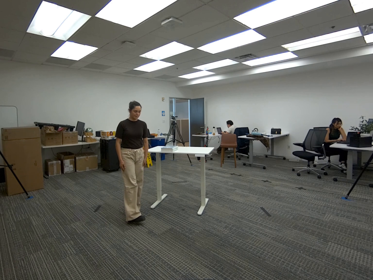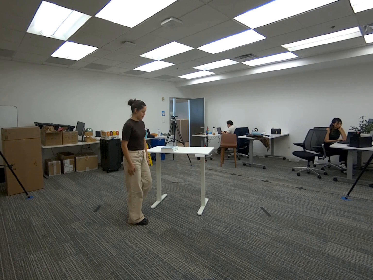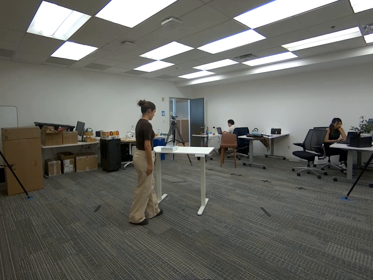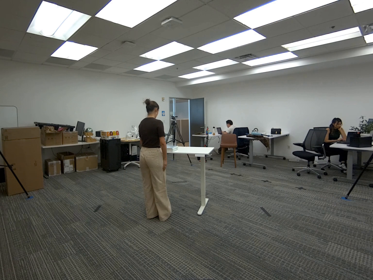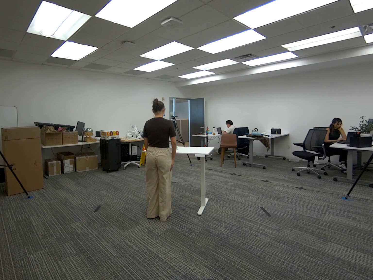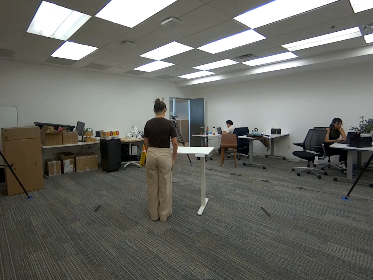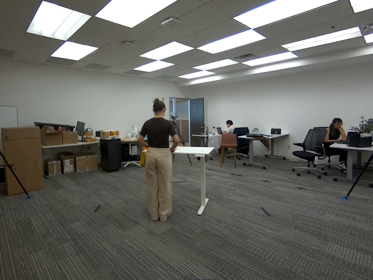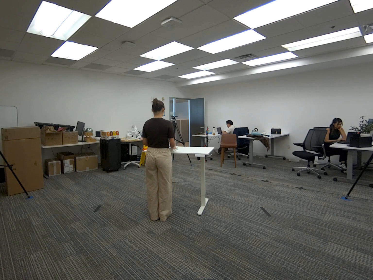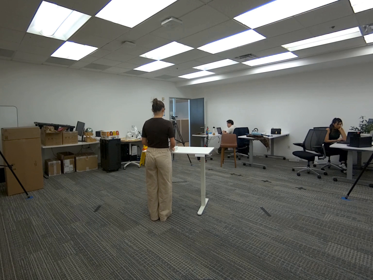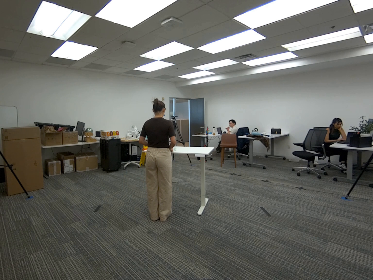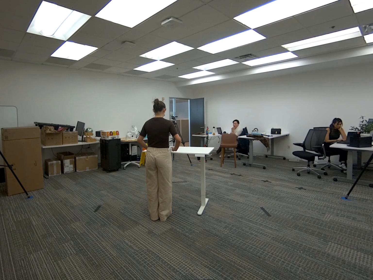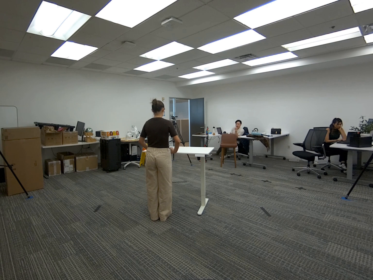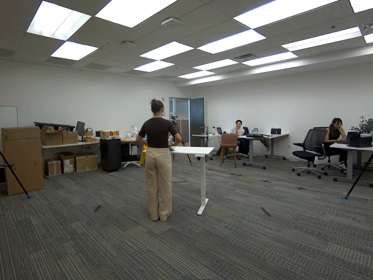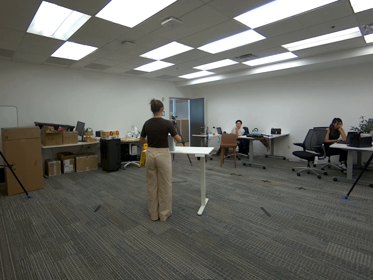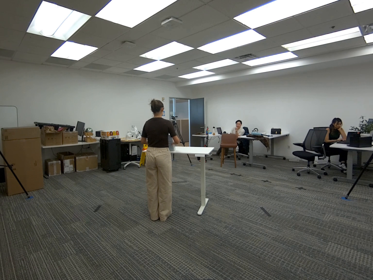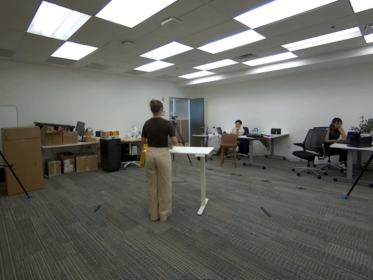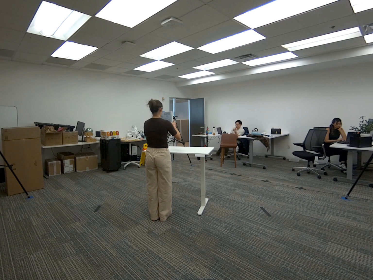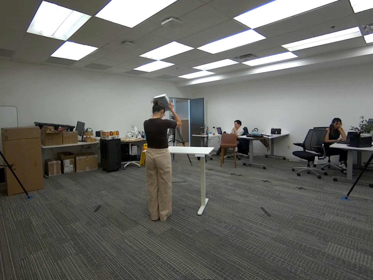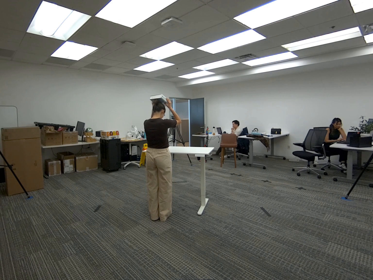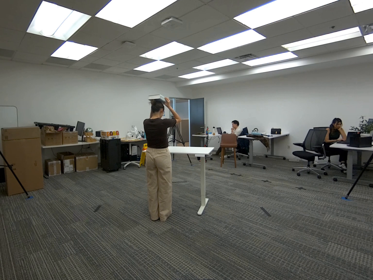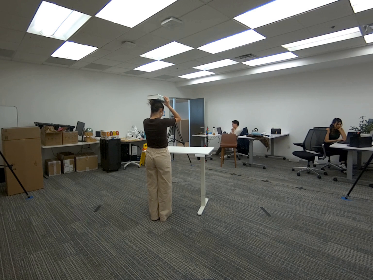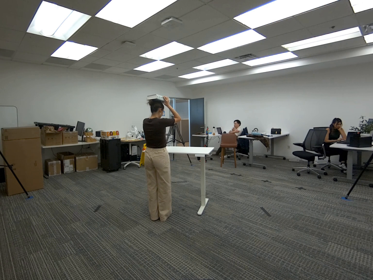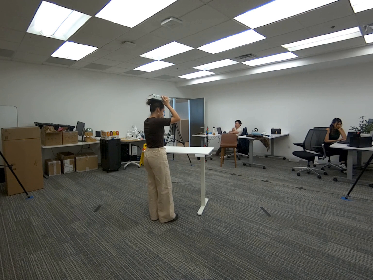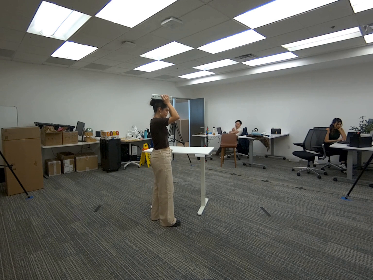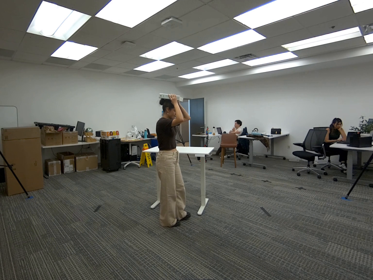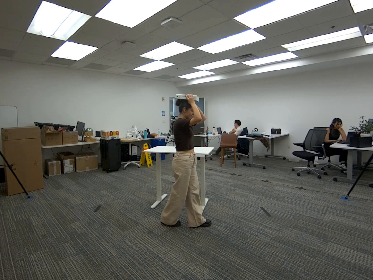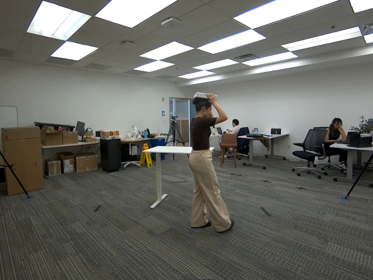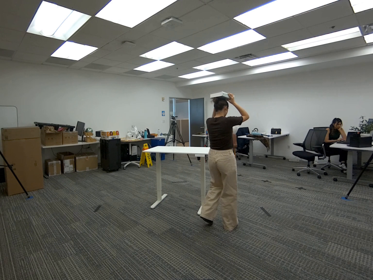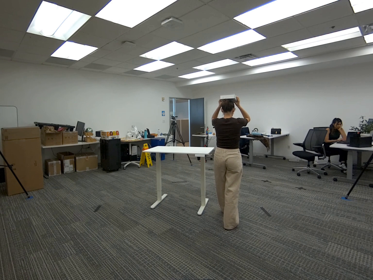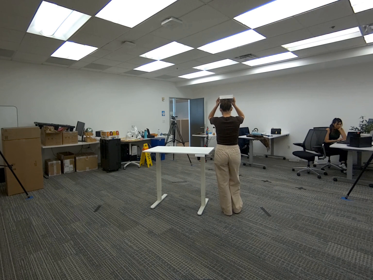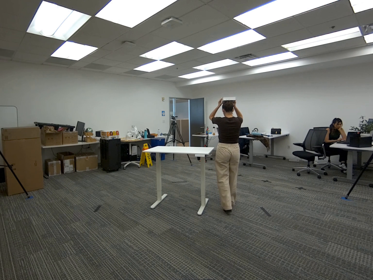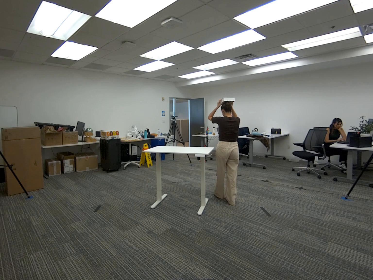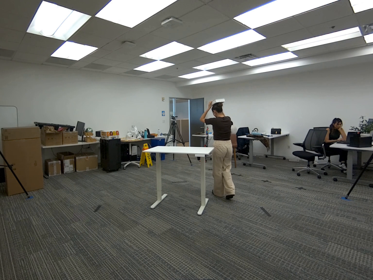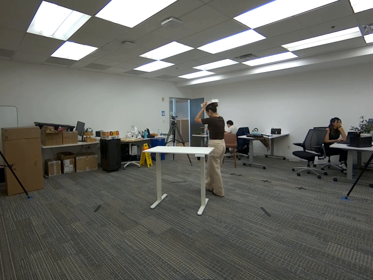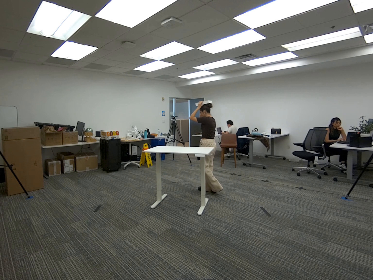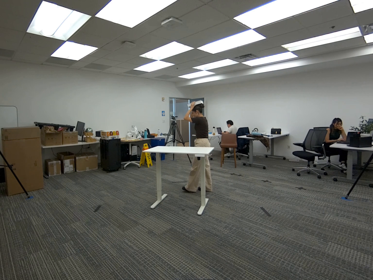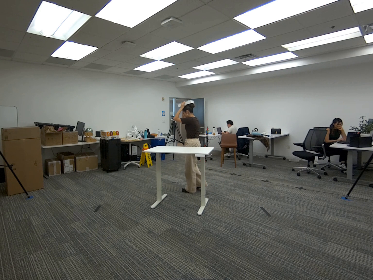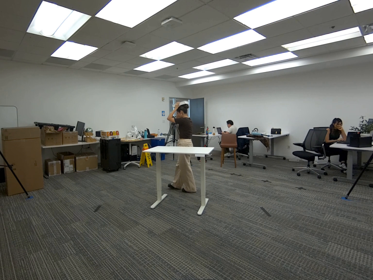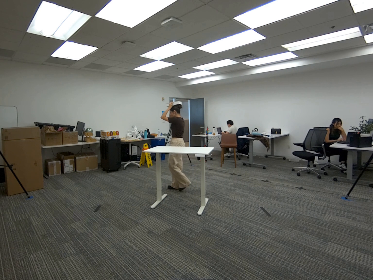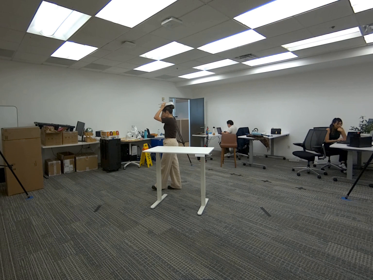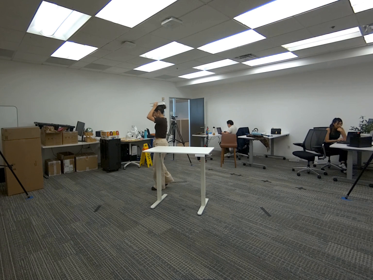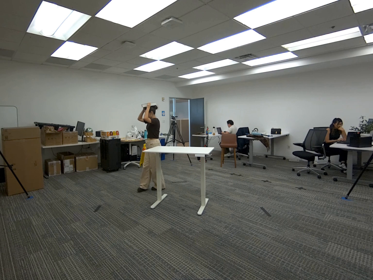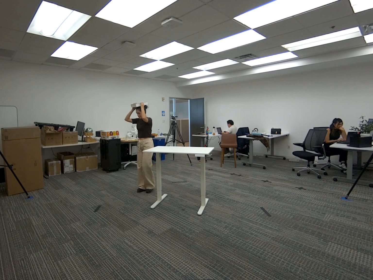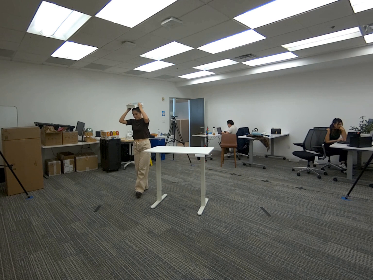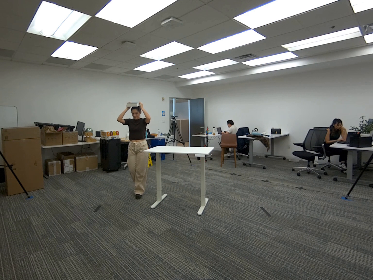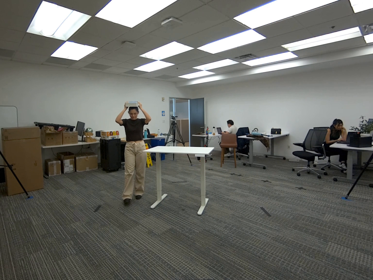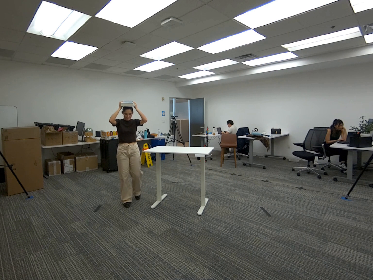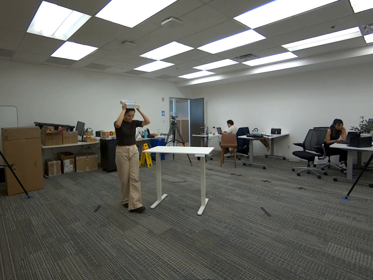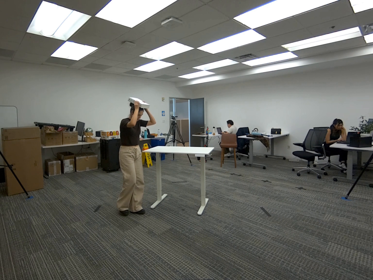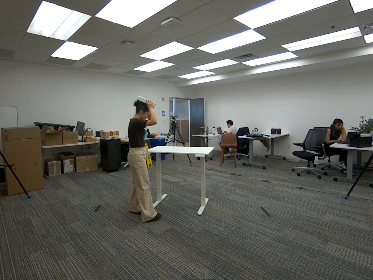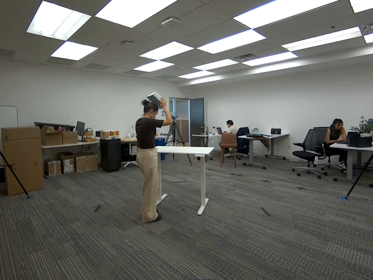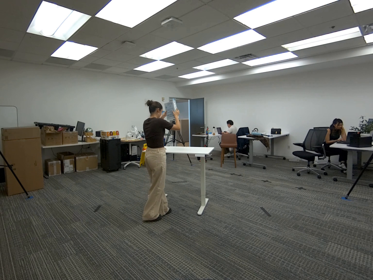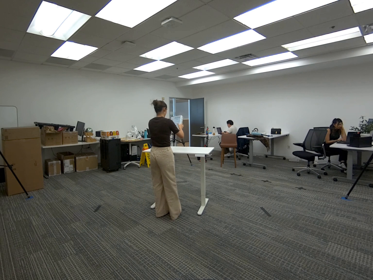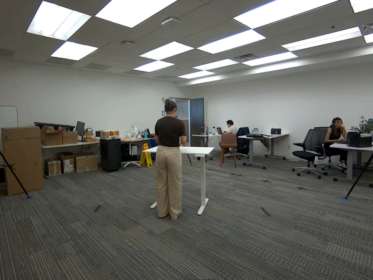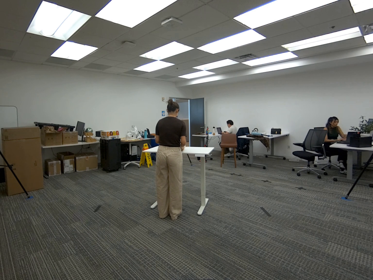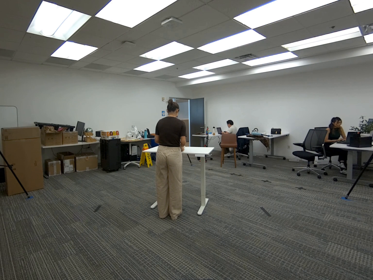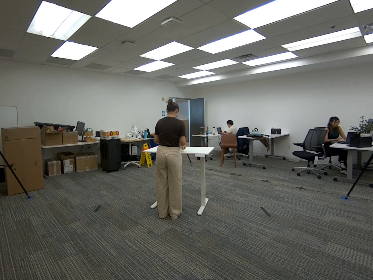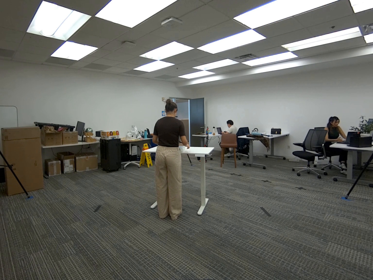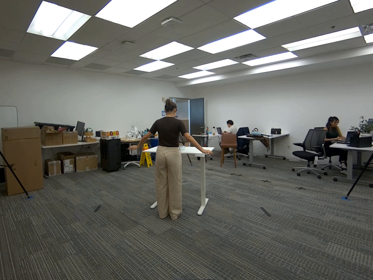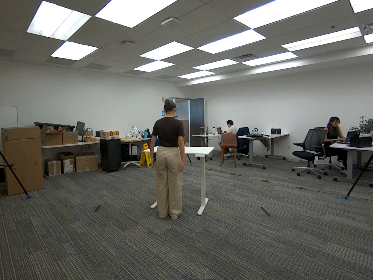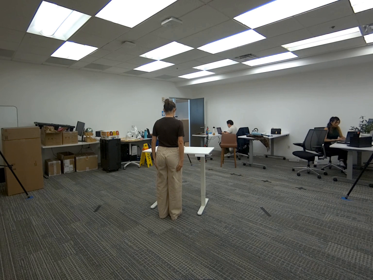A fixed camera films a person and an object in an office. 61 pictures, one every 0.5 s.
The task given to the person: Walk to the light blue book on the white desk. Pick it up with both hands, place it carefully on your head while holding it, walk around, and then return the book to the white desk.
